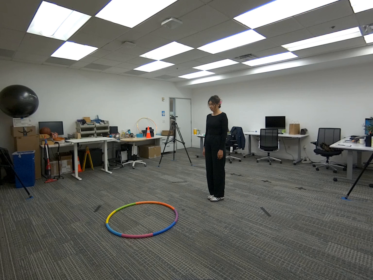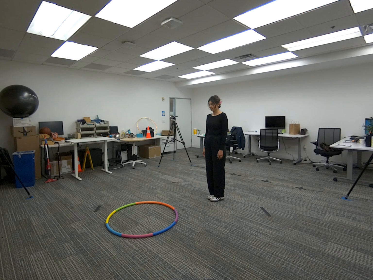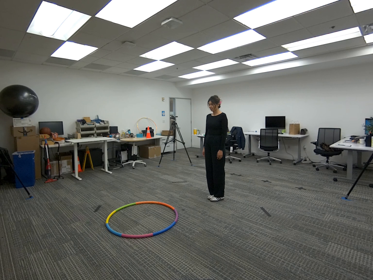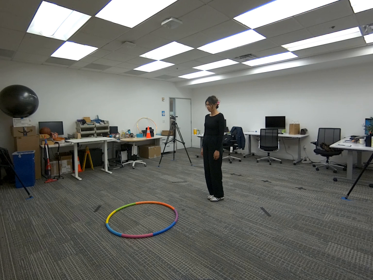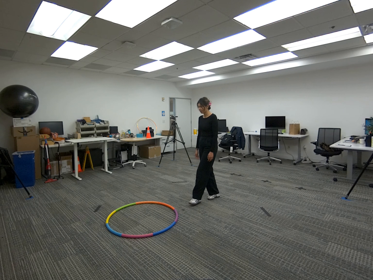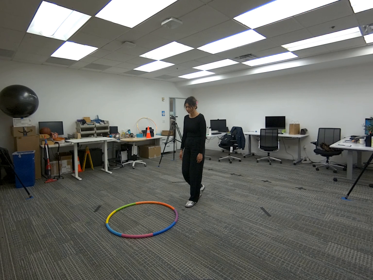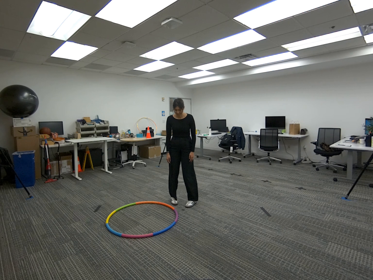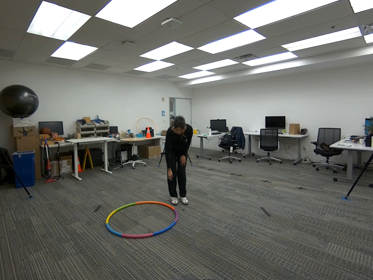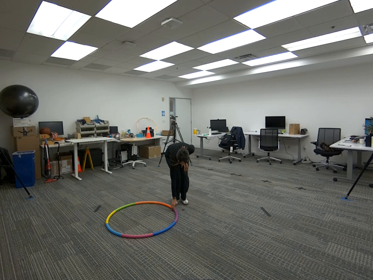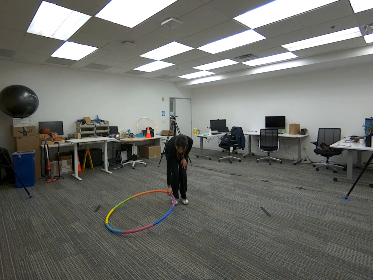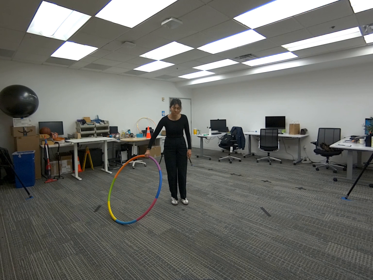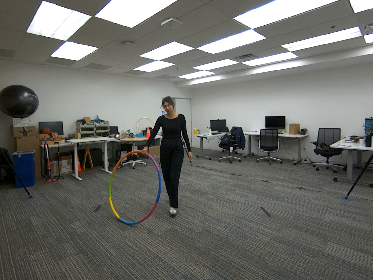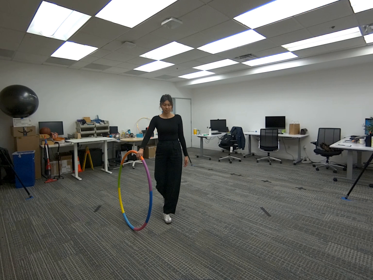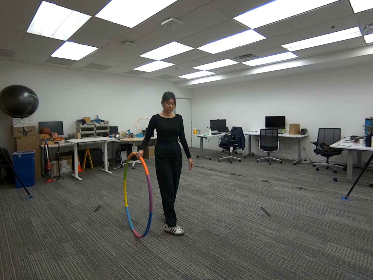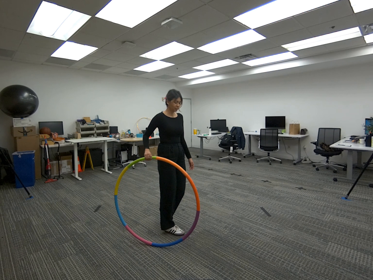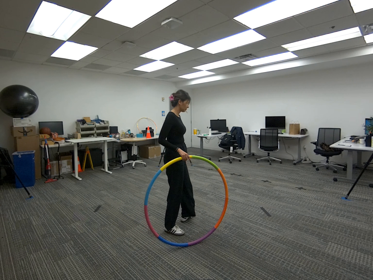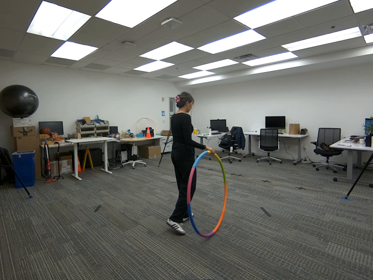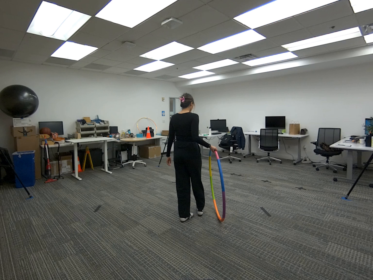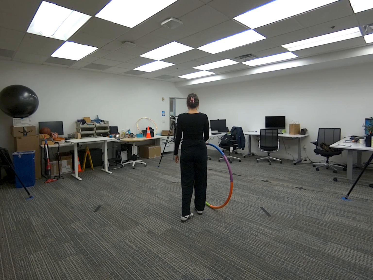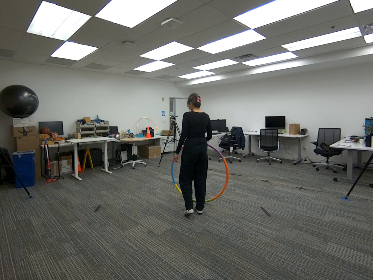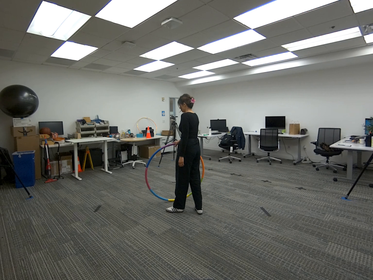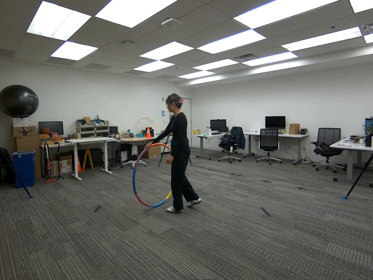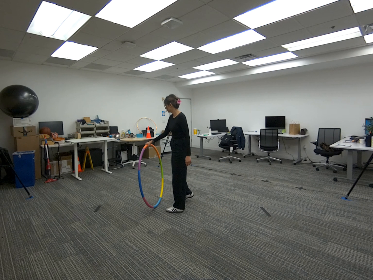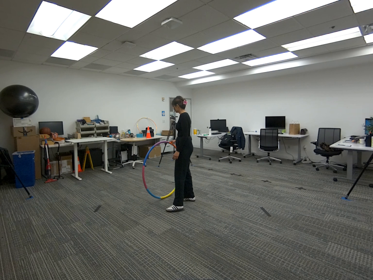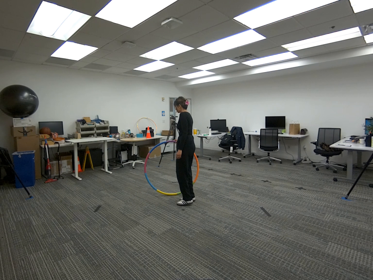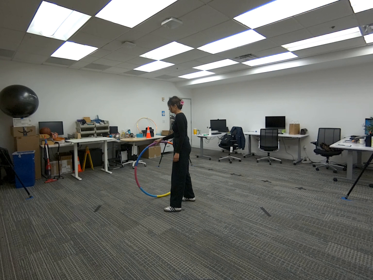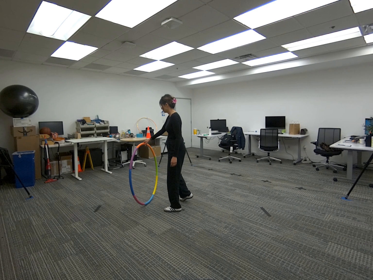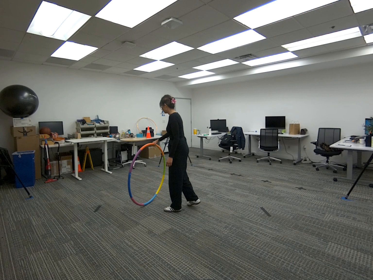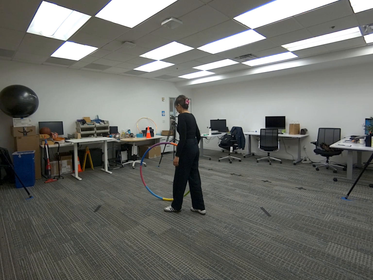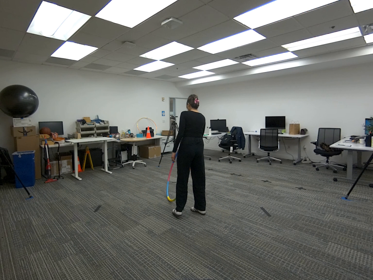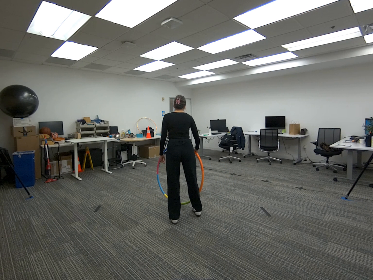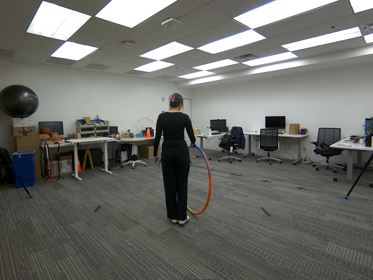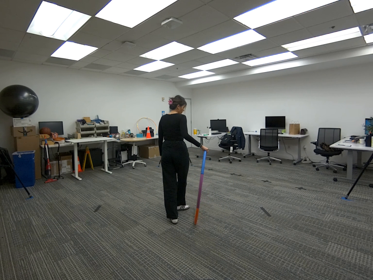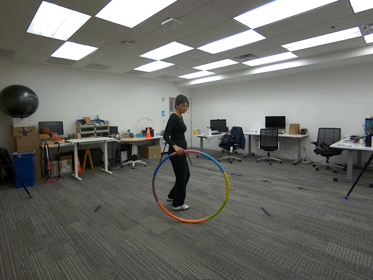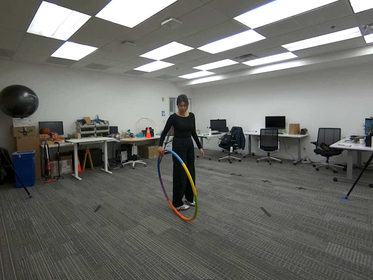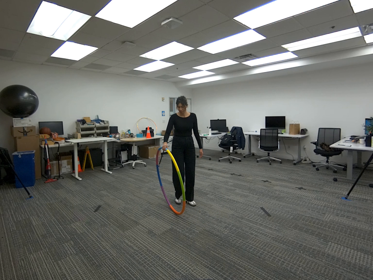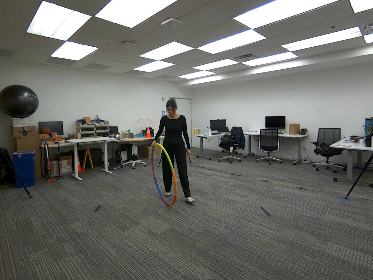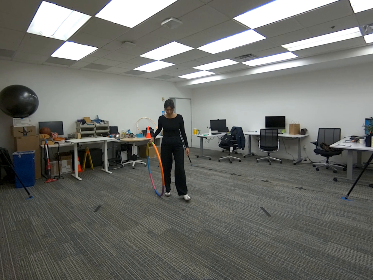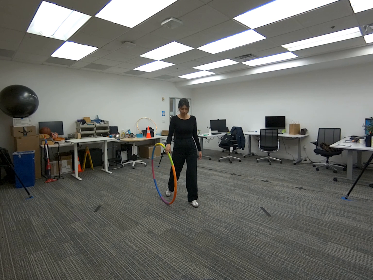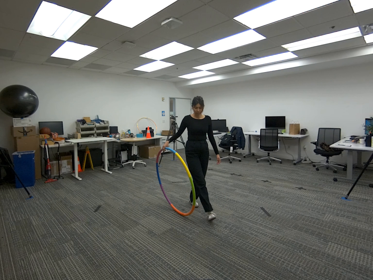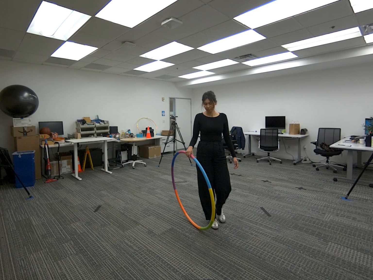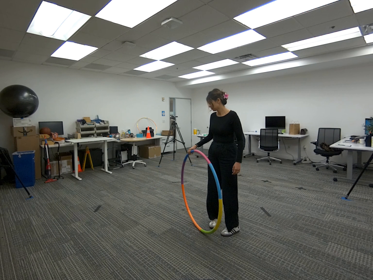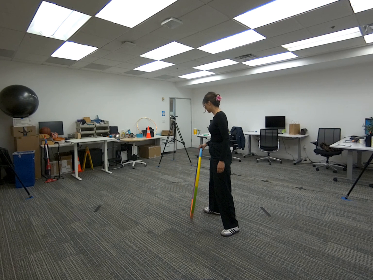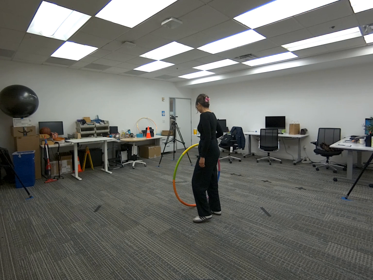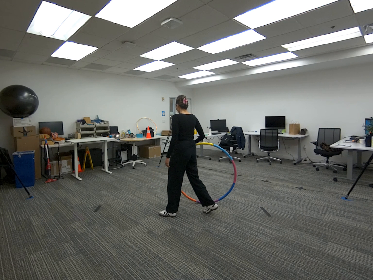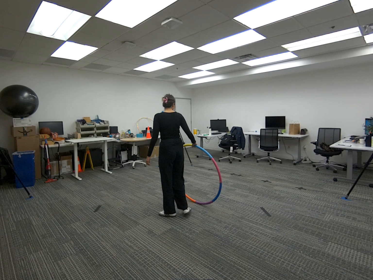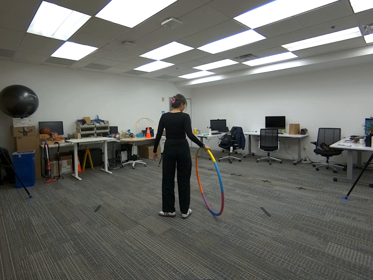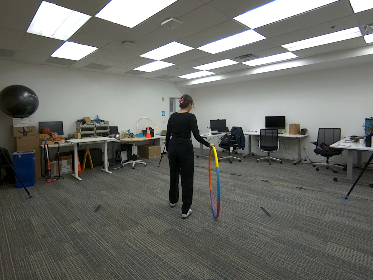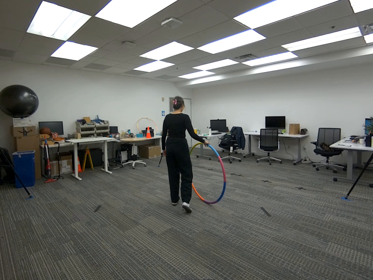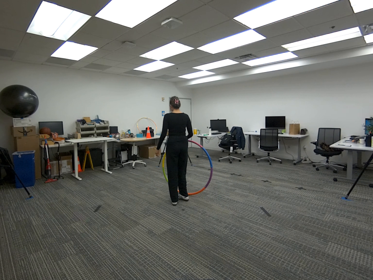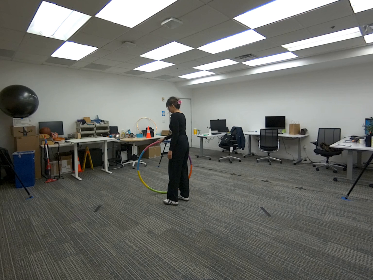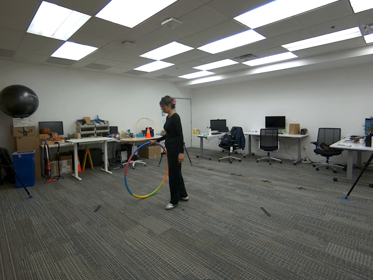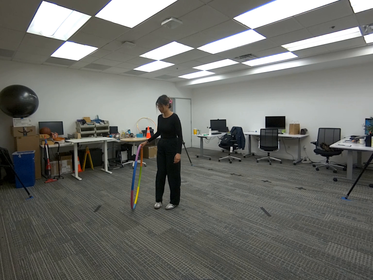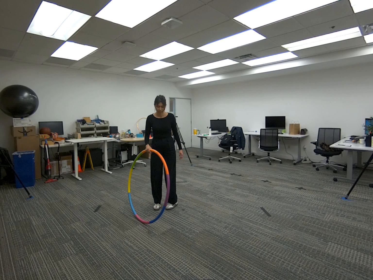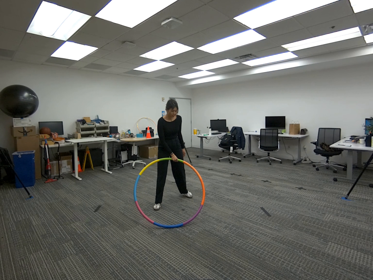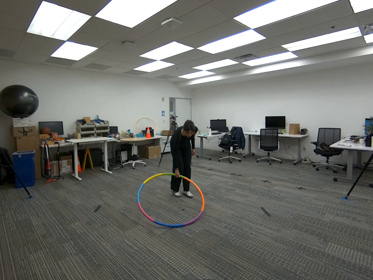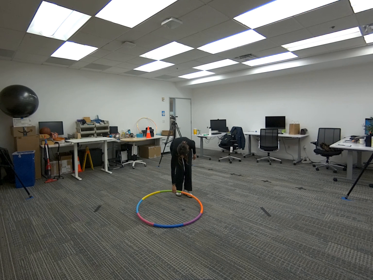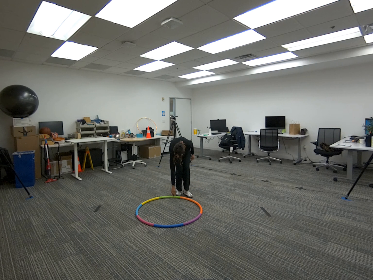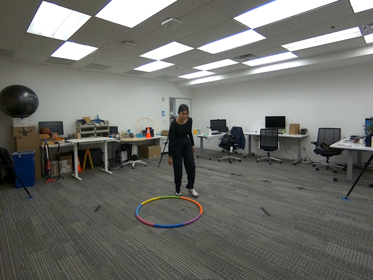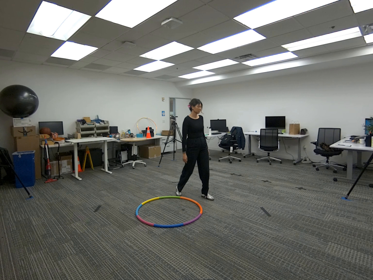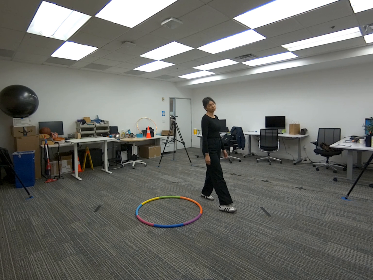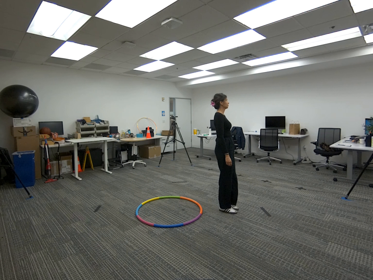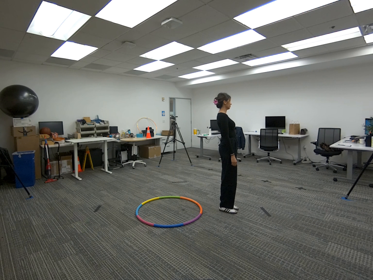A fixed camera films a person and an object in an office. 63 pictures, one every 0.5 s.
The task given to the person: Walk over to the hula hoop on the floor pick up the hula hoop using one hand and stand the hula hoop on floor and roll it in different directions.
